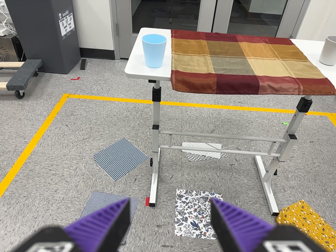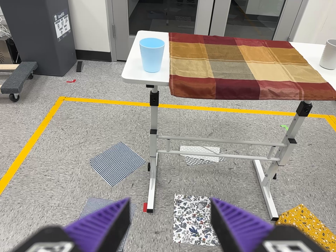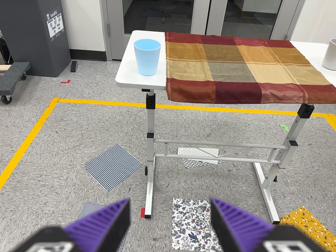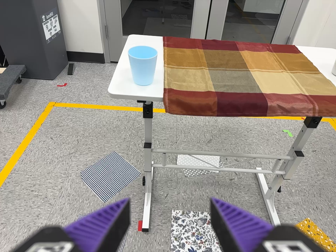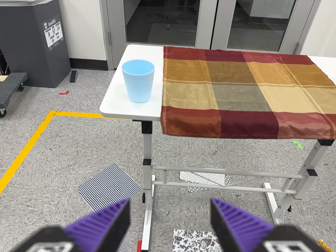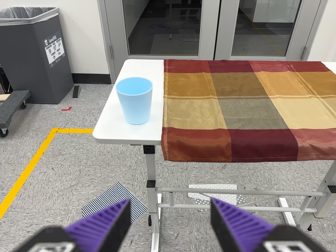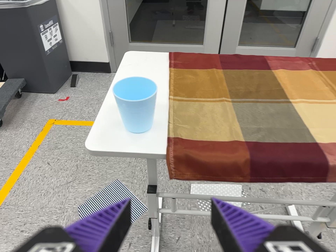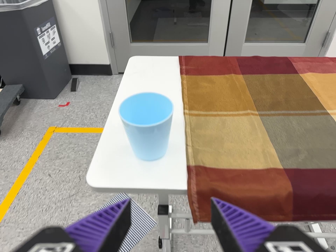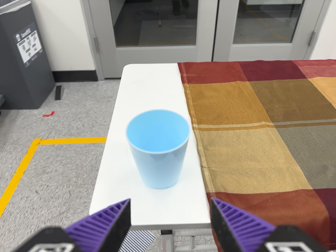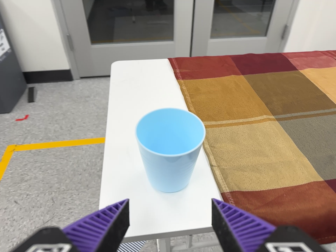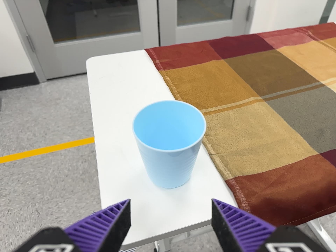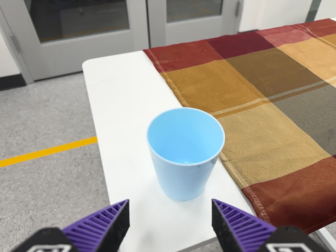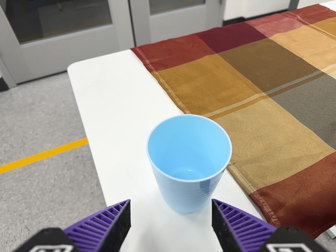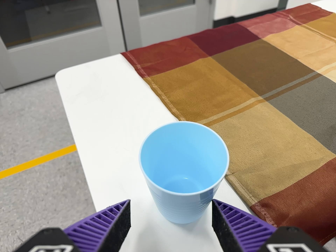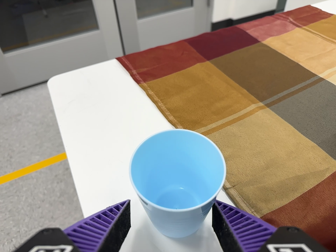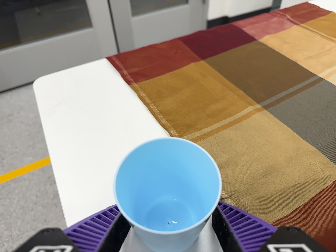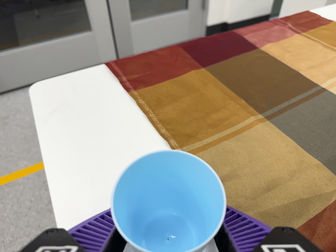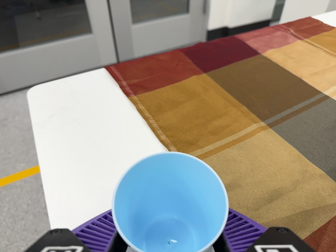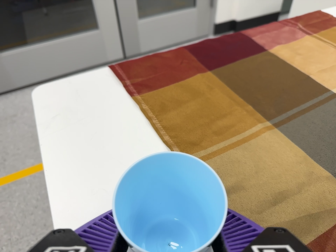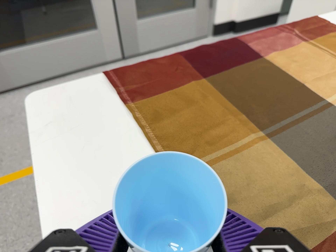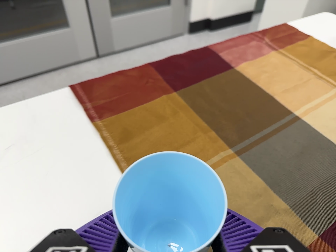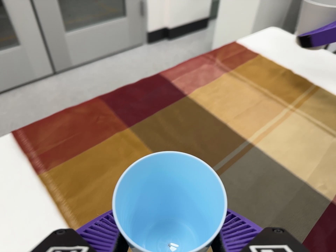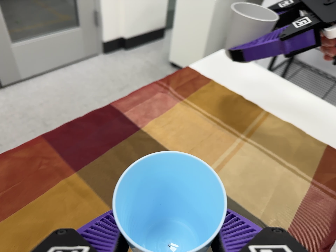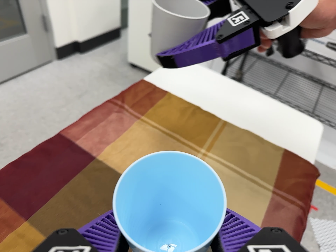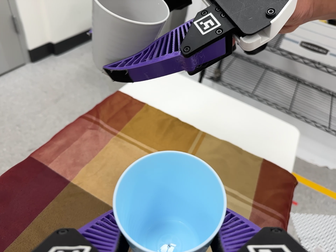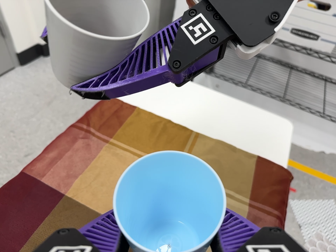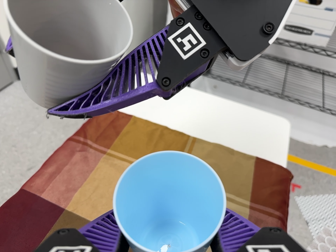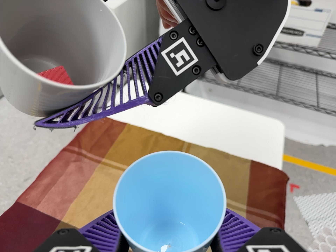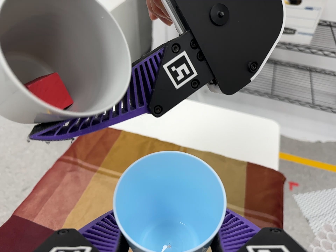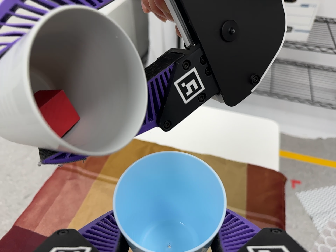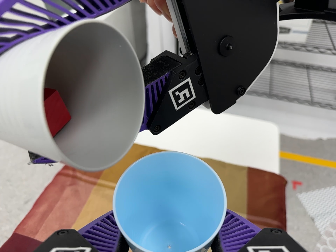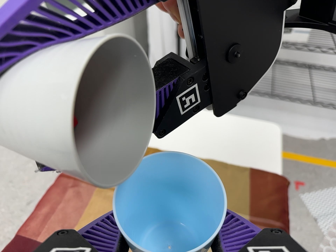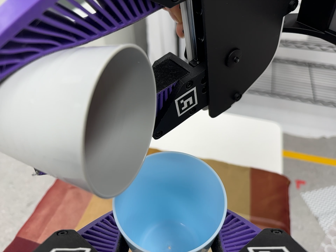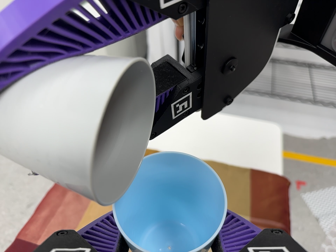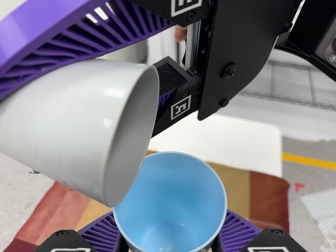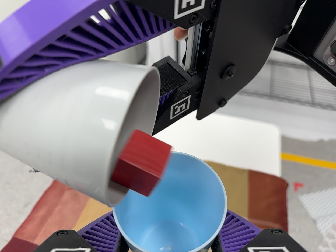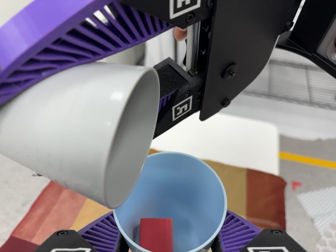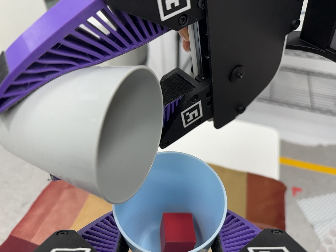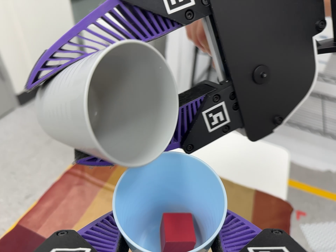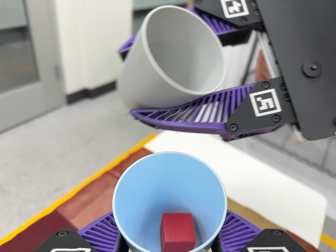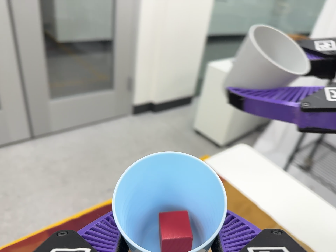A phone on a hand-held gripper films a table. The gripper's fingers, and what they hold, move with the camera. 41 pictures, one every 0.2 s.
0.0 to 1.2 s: The camera travels forward and toward the top of its view, about 38 cm, so what stands in front looms larger.
1.2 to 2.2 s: The camera pans to its right by about 15 degrees. It travels forward, to its left and toward the top of its view, about 24 cm, so what stands in front looms larger. It rolls about its line of sight by about 15 degrees, and the scene rotates counterclockwise.
2.2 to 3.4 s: The camera travels forward and toward the top of its view, about 10 cm, so what stands in front looms larger.
3.4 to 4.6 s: The camera pans to its right by about 25 degrees. It travels toward the top of its view and to its right, about 24 cm, so close, fixed things drift downward. It rolls about its line of sight by about 15 degrees, and the scene rotates counterclockwise.
4.6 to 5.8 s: The camera travels toward the top of its view and to its right, about 9 cm, so close, fixed things drift downward. It rolls about its line of sight by about 15 degrees, and the scene rotates counterclockwise.
5.8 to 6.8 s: The camera keeps its place and its aim.
6.8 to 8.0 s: The camera pans to its left by about 20 degrees. It travels to its left and backward, about 8 cm, so close, fixed things drift to the right. Its aim tips toward the top of its view by about 15 degrees, and the scene shifts downward. It rolls about its line of sight by about 30 degrees, and the scene rotates clockwise.
The film runs forward here.
